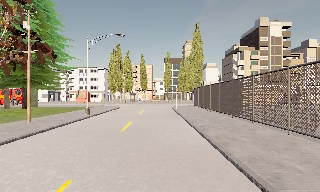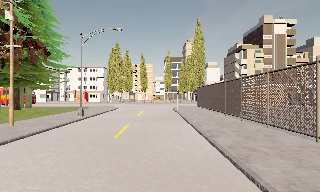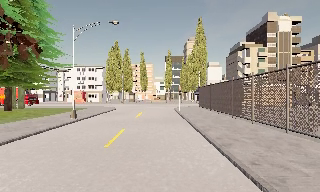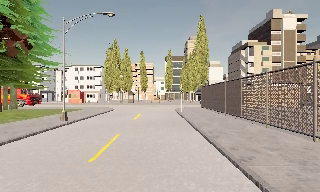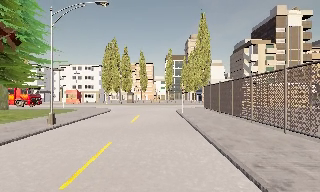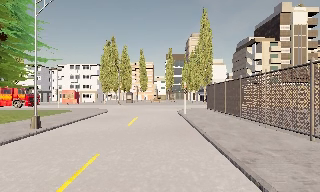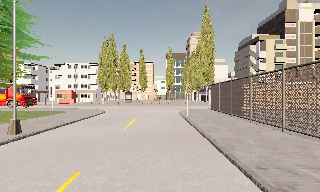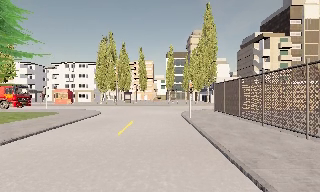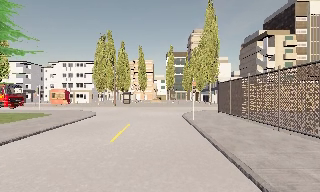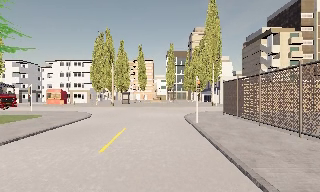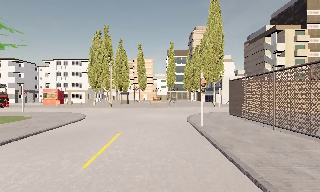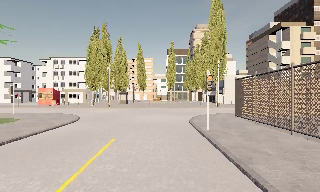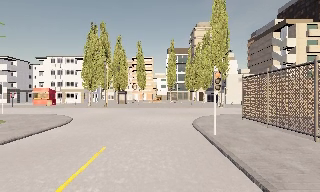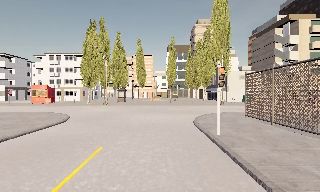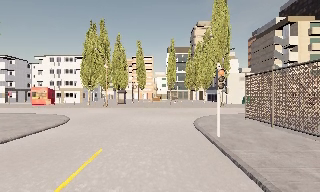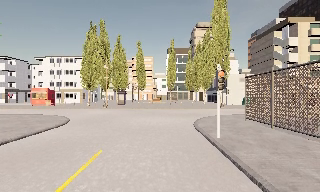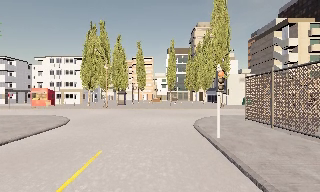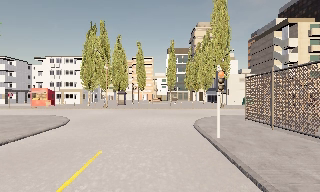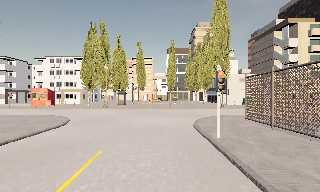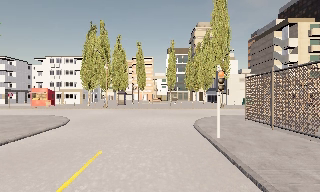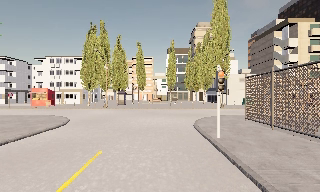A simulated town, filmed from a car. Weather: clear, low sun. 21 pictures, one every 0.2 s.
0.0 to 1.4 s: The camera travels forward, about 9 m, so what stands in front looms larger.
1.4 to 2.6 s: The camera travels forward, about 6 m, so what stands in front looms larger. It loses speed.
2.6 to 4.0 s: The camera keeps its place and its aim.
The film runs forward here.
